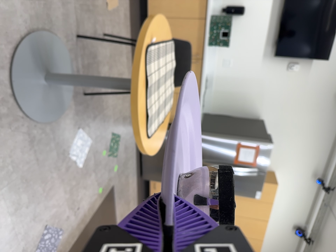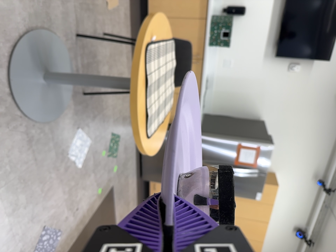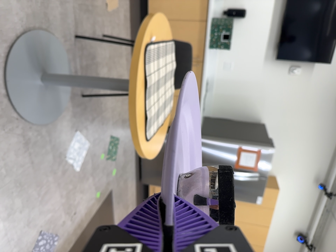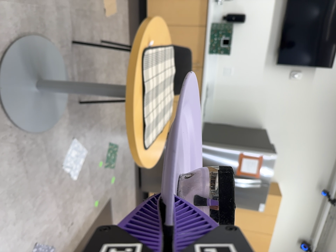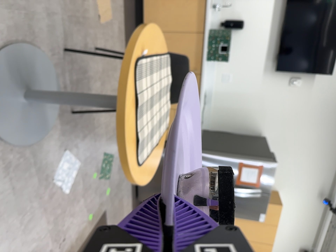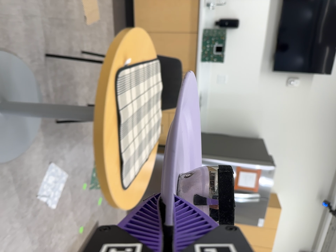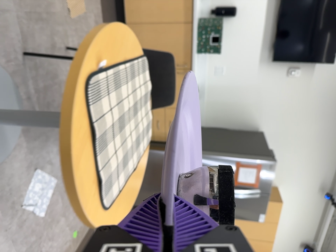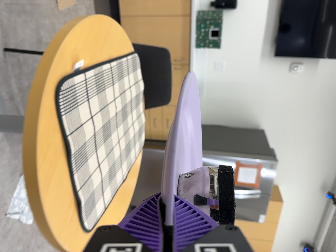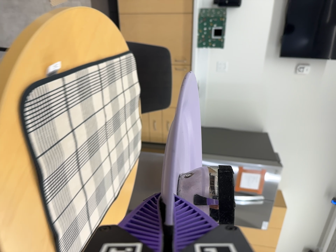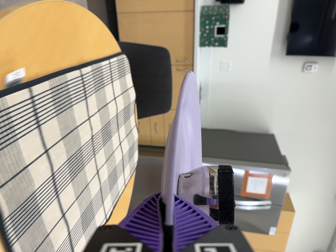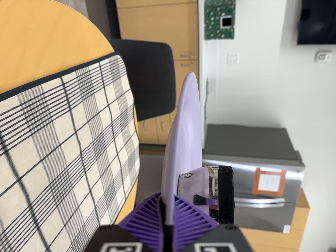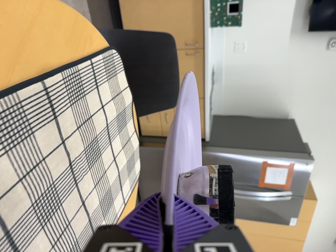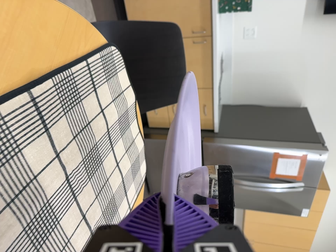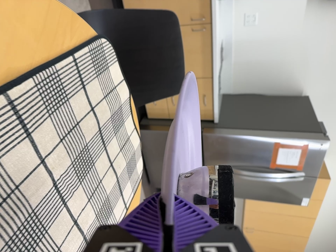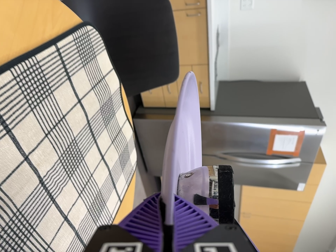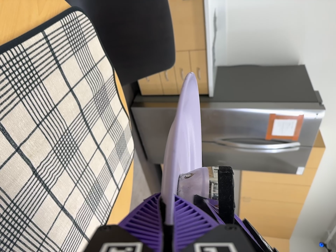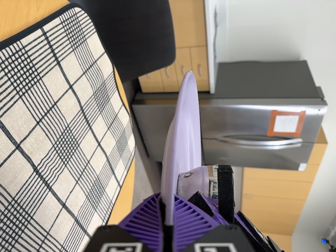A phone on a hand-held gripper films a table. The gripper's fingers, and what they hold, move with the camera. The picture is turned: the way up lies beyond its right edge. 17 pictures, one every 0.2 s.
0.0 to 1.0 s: The camera travels forward, about 32 cm, so what stands in front looms larger.
1.0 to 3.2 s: The camera travels forward and toward the top of its view, about 80 cm, so what stands in front looms larger. Its aim tips toward the bottom of its view by about 20 degrees. It rolls about its line of sight by about 10 degrees, and the scene rotates counterclockwise.
The film runs forward here.
